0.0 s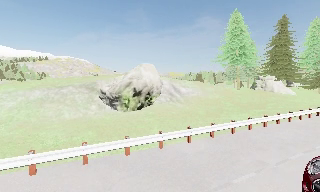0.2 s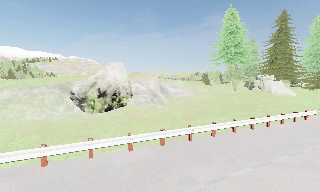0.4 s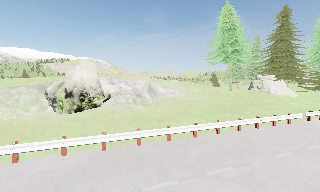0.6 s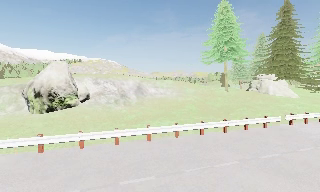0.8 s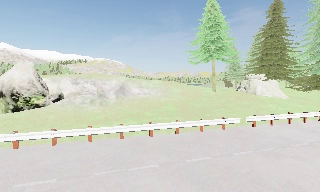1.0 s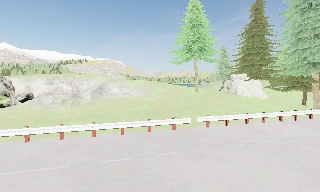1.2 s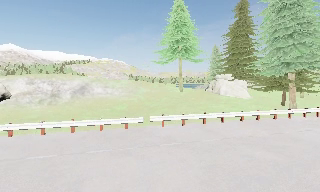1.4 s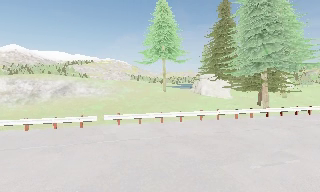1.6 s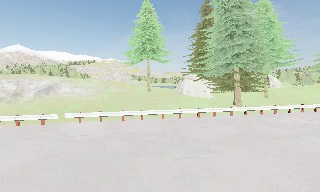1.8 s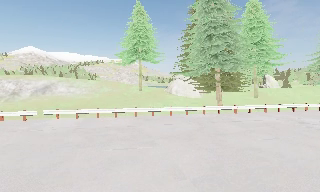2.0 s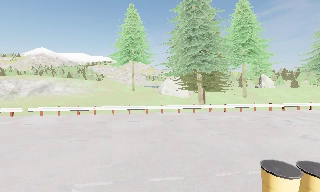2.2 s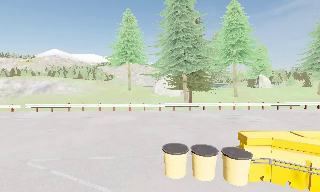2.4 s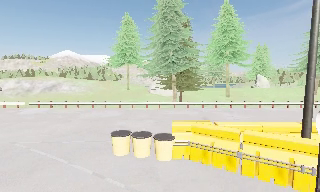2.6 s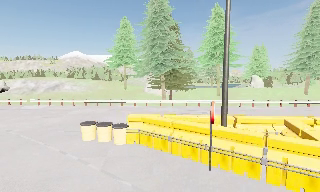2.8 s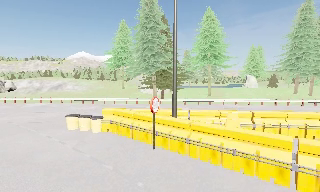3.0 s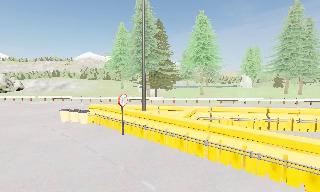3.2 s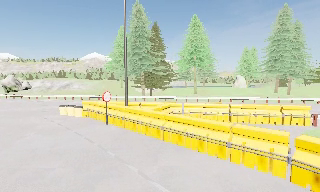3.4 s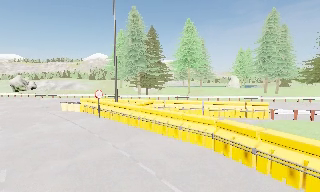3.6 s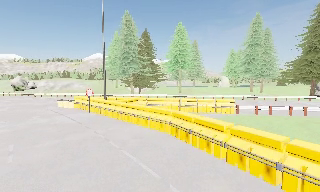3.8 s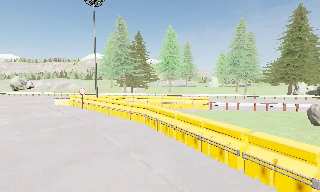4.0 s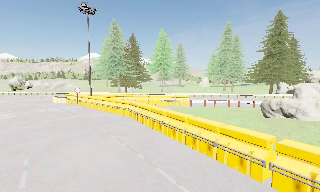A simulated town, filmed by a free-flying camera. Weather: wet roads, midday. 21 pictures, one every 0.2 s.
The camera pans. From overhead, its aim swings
counterclockwise.
0.0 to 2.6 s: The camera pans to its left, which is counterclockwise from overhead, by about 30 degrees. It travels to its right, about 35 m, so close, fixed things drift to the left.
2.6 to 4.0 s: The camera travels backward and to its right, about 18 m, so what stands in front gets smaller.
The film runs backward here.
